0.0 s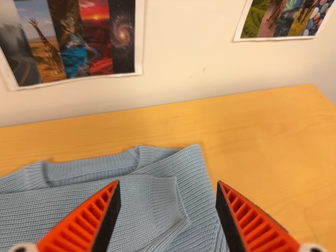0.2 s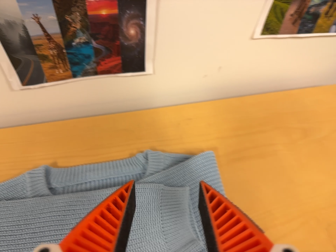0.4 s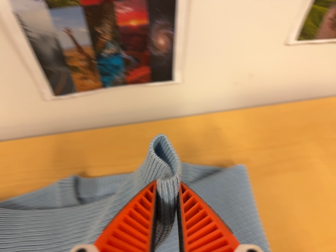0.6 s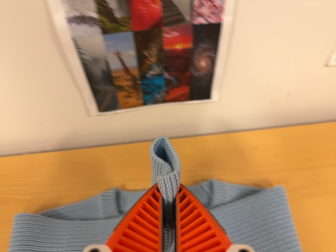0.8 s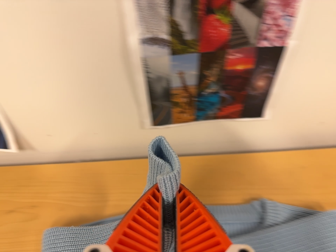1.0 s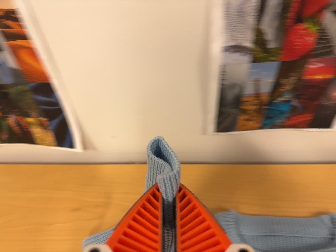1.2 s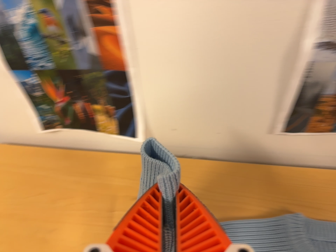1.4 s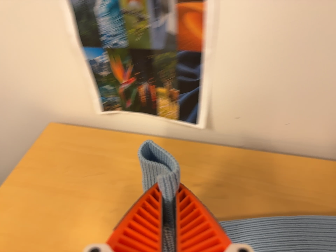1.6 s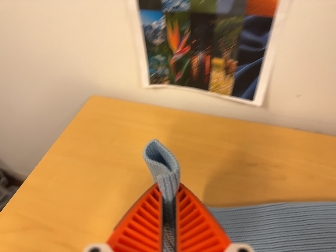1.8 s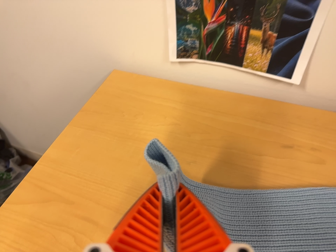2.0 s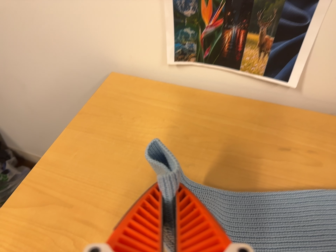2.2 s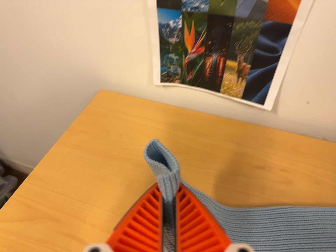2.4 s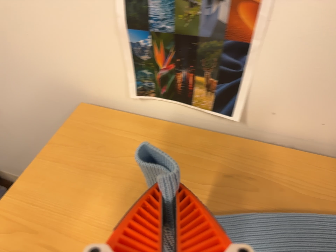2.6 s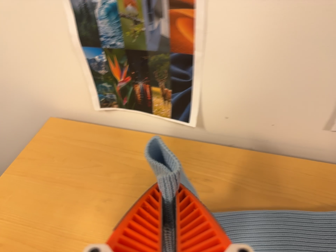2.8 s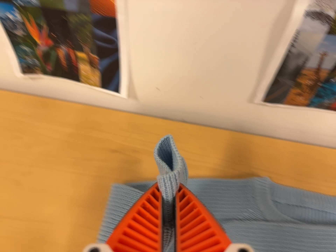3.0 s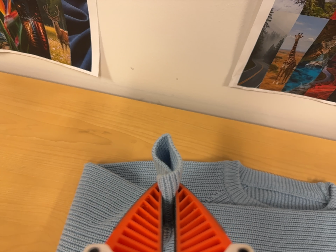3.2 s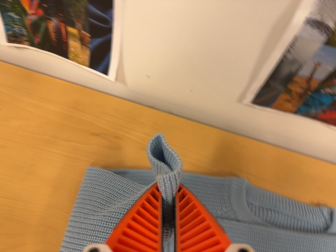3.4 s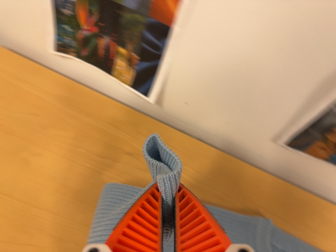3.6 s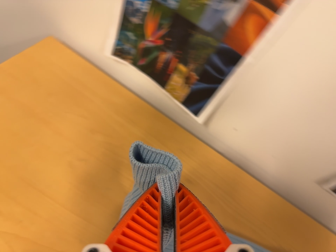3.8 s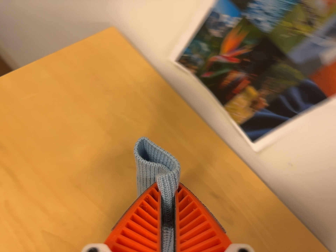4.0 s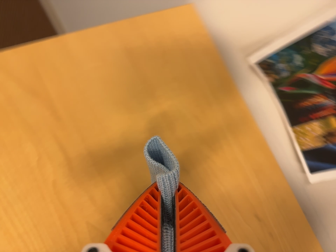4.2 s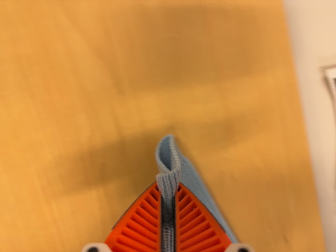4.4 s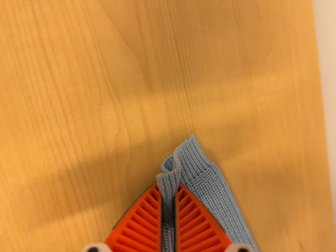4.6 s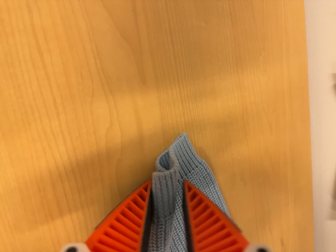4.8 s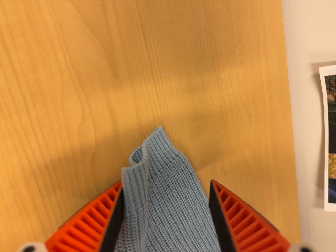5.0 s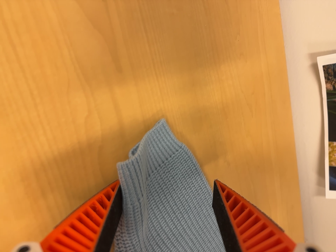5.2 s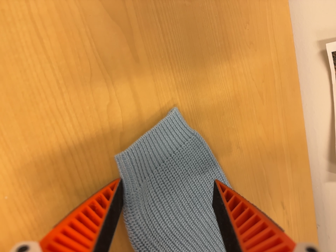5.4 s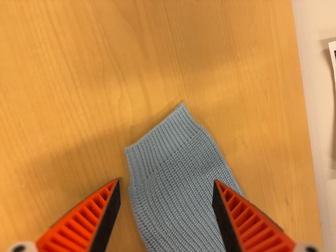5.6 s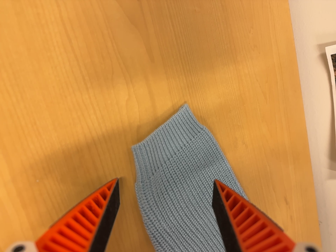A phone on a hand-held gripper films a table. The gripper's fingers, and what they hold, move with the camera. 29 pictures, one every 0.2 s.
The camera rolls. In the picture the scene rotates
clockwise.
0.0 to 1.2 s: The camera swings to its left by about 25 degrees, and the scene slides to the right. It travels to its left, about 24 cm, so close, fixed things drift to the right. It rolls about its line of sight by about 15 degrees, and the scene rotates clockwise.
1.2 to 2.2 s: The camera travels to its left, about 16 cm, so close, fixed things drift to the right. It rolls about its line of sight by about 10 degrees, and the scene rotates clockwise.
2.2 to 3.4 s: The camera pans to its right by about 15 degrees. It travels to its right and toward the top of its view, about 12 cm, so close, fixed things drift to the left. It rolls about its line of sight by about 10 degrees, and the scene rotates clockwise.
3.4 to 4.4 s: The camera travels to its left and toward the top of its view, about 38 cm, so close, fixed things drift to the right. Its aim tips toward the bottom of its view by about 15 degrees. It rolls about its line of sight by about 55 degrees, and the scene rotates clockwise.
4.4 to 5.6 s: The camera shifts only a little, or ends up much as it began.
The film runs backward here.
